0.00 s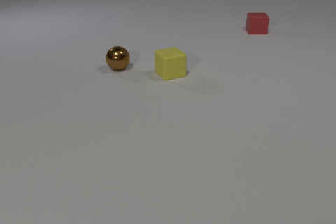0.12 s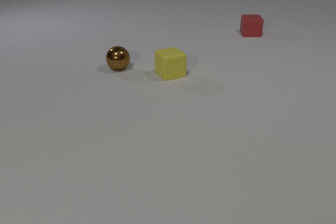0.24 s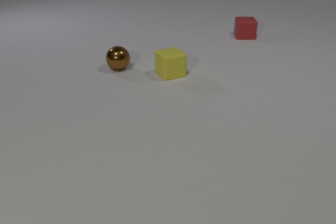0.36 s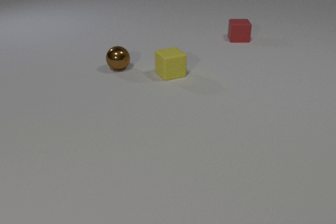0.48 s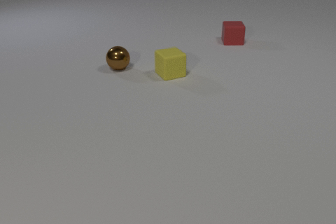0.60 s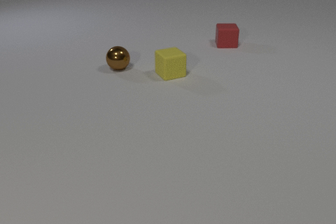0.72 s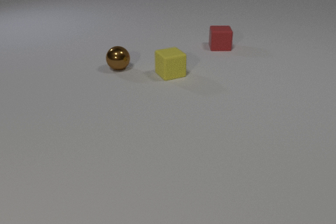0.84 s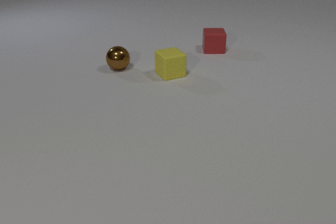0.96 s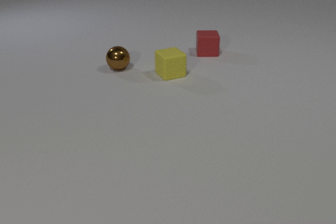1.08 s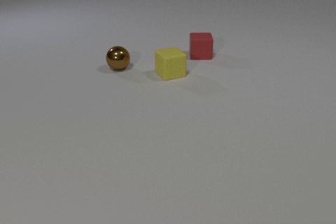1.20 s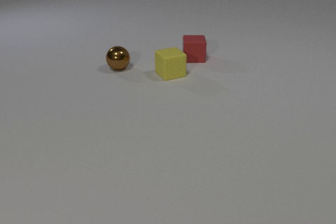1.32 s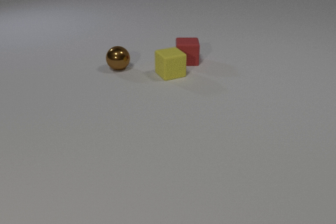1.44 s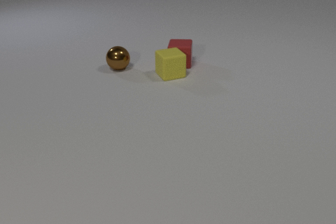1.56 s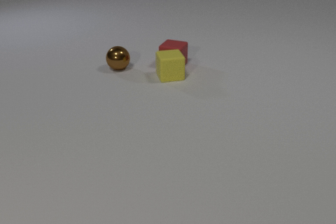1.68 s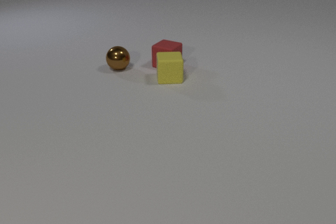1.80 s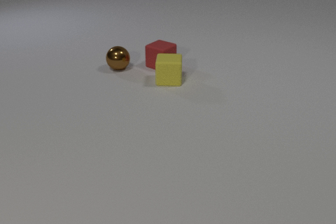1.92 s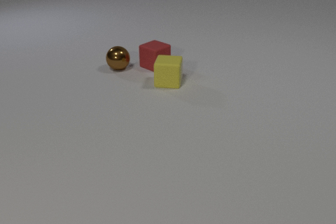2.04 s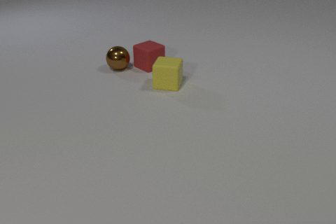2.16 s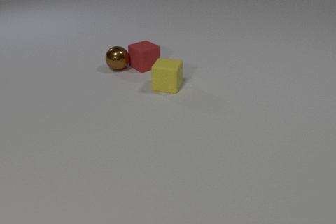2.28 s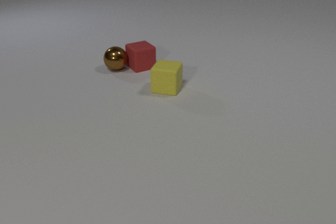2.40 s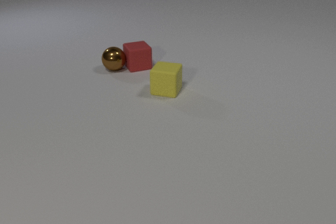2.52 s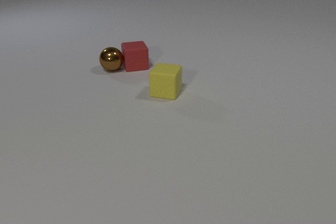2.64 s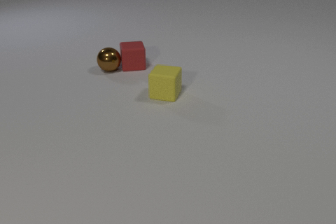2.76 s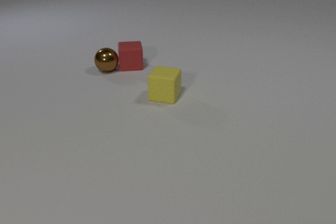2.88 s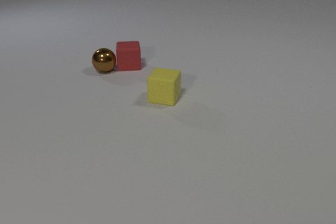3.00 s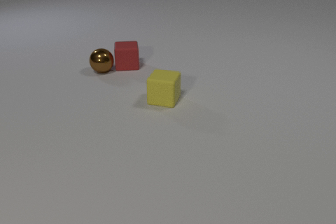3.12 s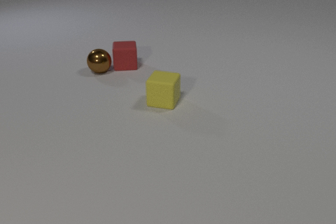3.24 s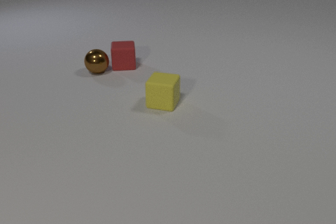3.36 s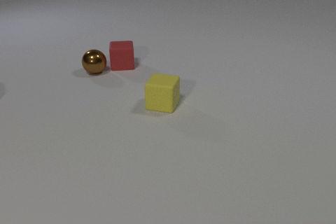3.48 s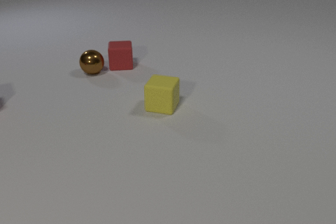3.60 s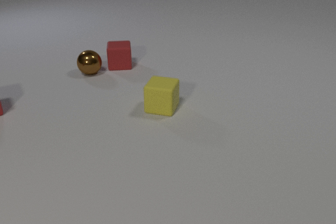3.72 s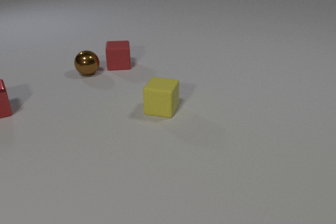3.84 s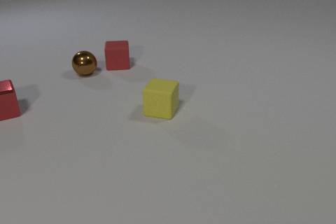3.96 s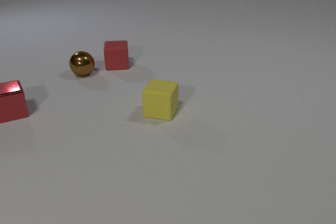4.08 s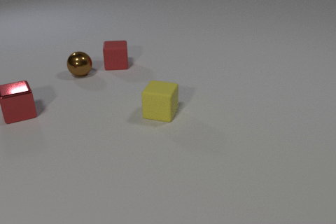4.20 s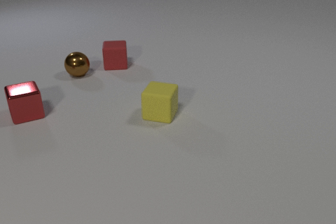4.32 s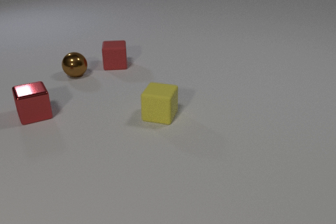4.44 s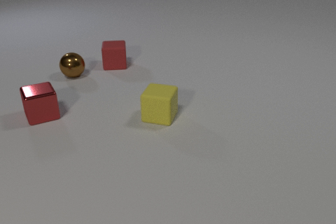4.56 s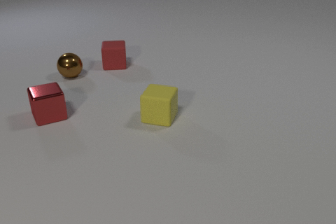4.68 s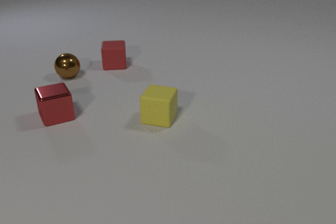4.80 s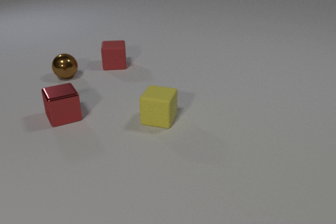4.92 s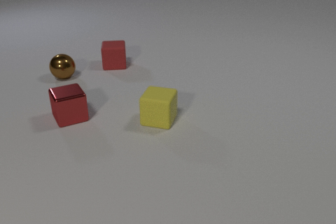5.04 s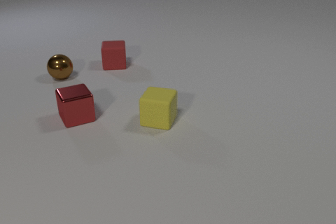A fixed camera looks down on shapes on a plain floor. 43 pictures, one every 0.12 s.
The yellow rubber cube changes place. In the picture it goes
toward the camera.
The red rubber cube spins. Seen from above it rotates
clockwise.
0.00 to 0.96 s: The red rubber cube slides toward the camera and to the left.
0.96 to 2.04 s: The red rubber cube slides to the left and toward the camera, spins clockwise seen from above by about 45 degrees, its near face sliding to the left. The yellow rubber cube slides toward the camera, spins clockwise seen from above by about 45 degrees, its near face sliding to the left. The red rubber cube and the yellow rubber cube collide.
2.04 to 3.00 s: The red rubber cube slides to the left, spins so that its near face slides to the left, clockwise seen from above. The yellow rubber cube slides toward the camera. The brown metal sphere rolls to the left. The red rubber cube and the brown metal sphere collide.
3.00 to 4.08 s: The red rubber cube slides to the left. The yellow rubber cube slides toward the camera. The brown metal sphere rolls to the left. The red metal cube comes in at the left edge, slides to the right and toward the camera.
4.08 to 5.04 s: The yellow rubber cube slides toward the camera. The brown metal sphere rolls to the left. The red metal cube slides to the right and toward the camera.
How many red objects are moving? 2.
What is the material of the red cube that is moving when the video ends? metal.
What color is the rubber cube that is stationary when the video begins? yellow.
